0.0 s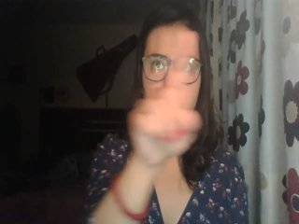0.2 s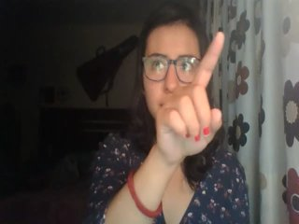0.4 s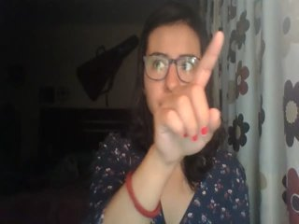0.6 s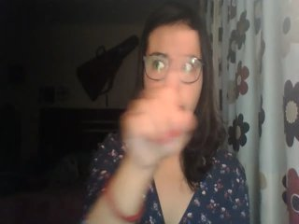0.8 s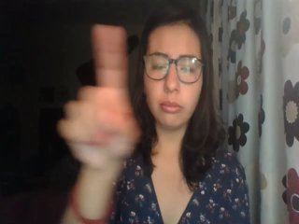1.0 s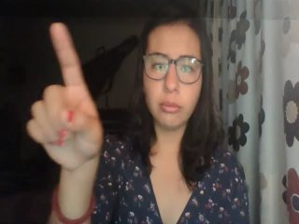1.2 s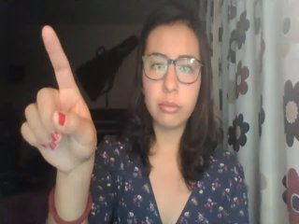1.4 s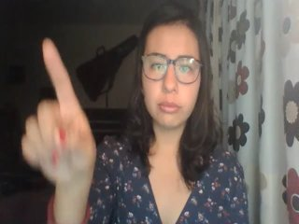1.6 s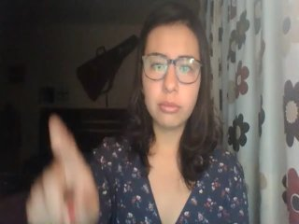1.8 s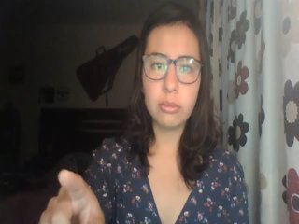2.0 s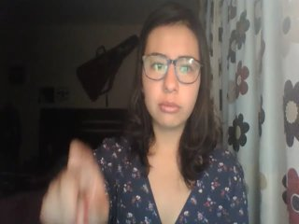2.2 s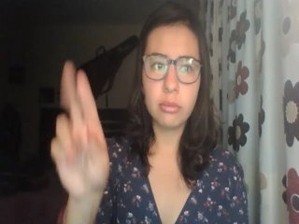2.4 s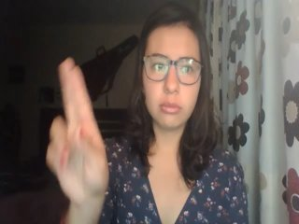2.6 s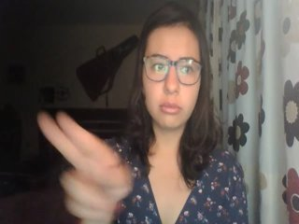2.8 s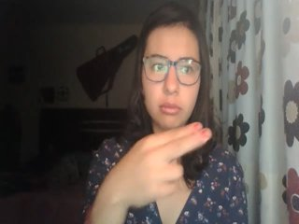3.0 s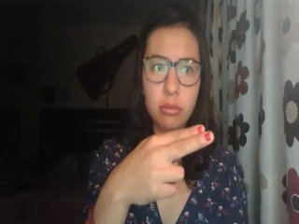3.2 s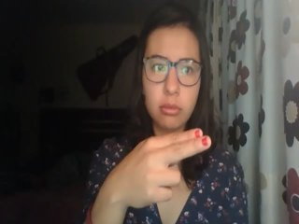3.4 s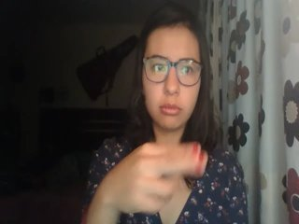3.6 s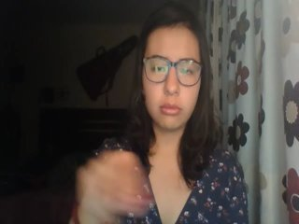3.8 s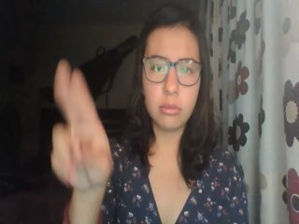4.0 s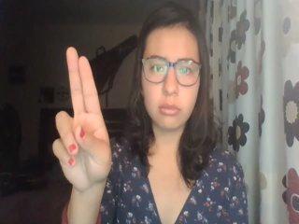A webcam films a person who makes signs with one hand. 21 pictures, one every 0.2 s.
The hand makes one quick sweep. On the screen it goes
to the right.
0.0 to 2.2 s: Pointing with one finger.
2.3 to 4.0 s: On the screen the hand sweeps to the right. The name of the sign: Throw left.
